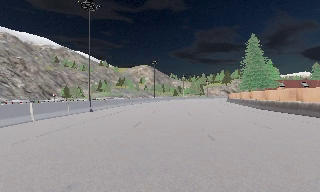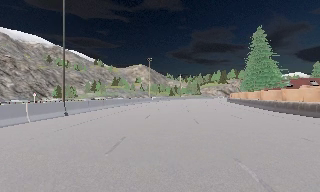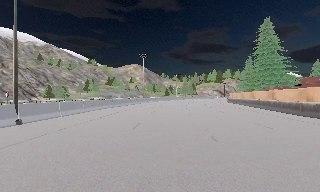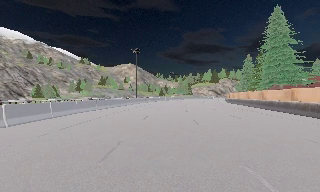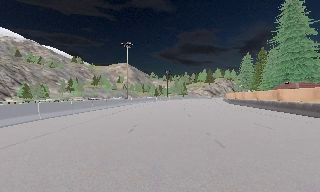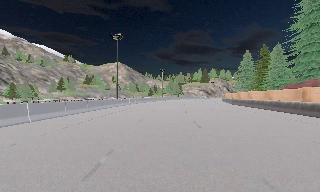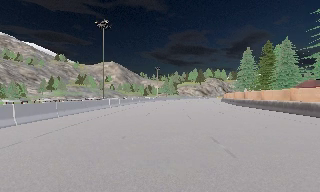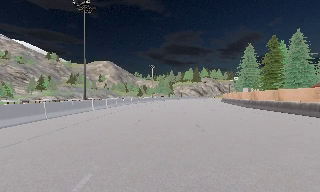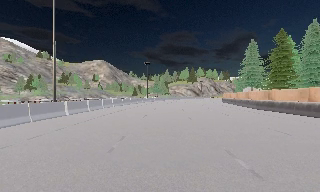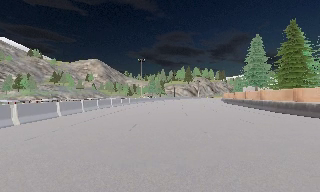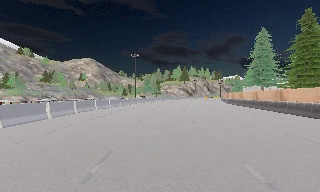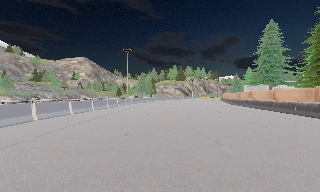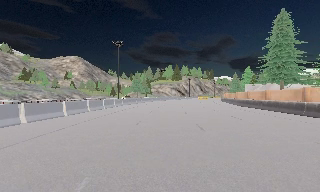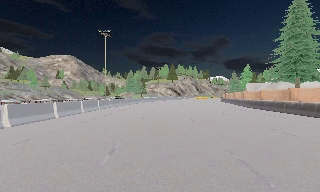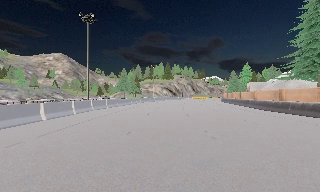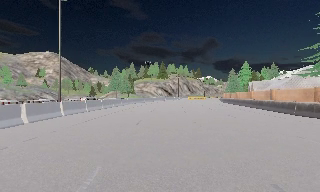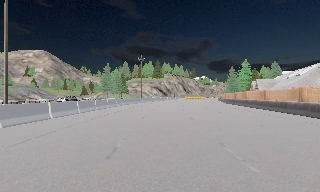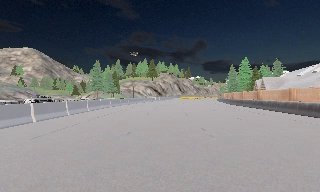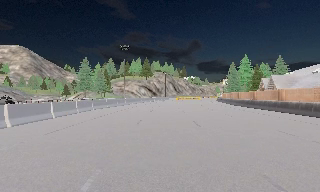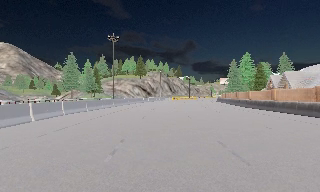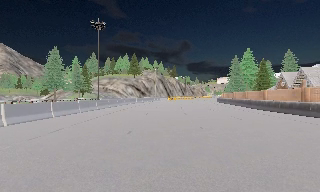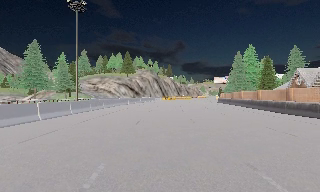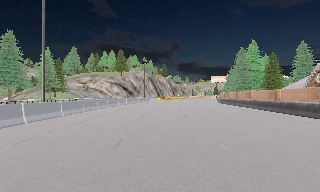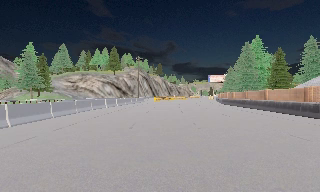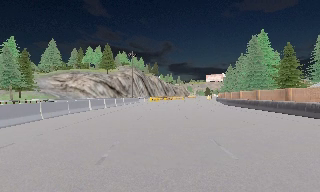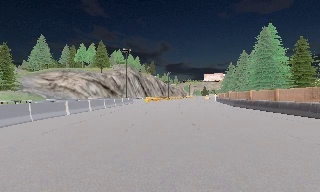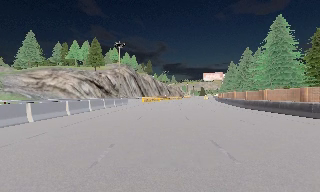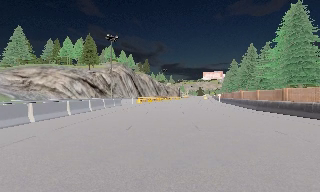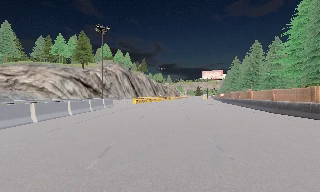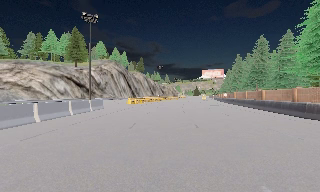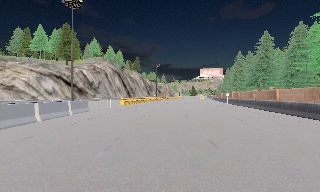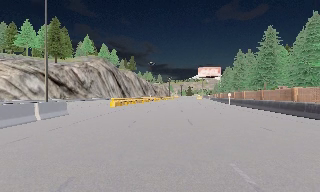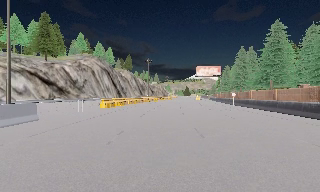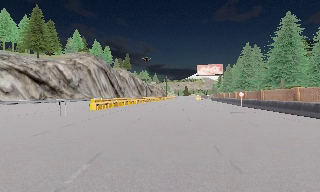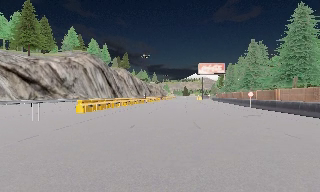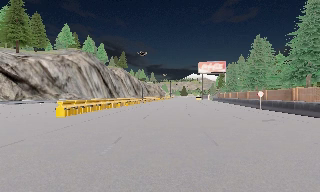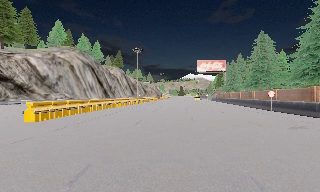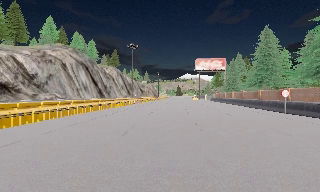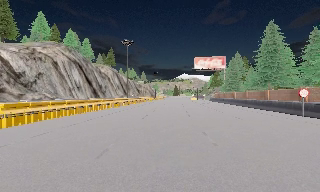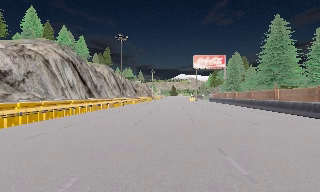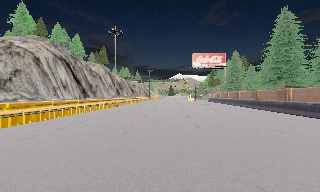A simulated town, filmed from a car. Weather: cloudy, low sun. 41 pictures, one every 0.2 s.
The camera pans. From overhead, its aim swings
clockwise.
The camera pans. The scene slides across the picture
to the left.
0.0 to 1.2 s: The camera swings to its right by about 10 degrees, and the scene slides to the left. It travels forward, about 25 m, so what stands in front looms larger.
1.2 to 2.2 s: The camera travels forward, about 20 m, so what stands in front looms larger.
2.2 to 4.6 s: The camera pans to its right, which is clockwise from overhead, by about 25 degrees. It travels forward, about 55 m, so what stands in front looms larger.
4.6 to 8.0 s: The scene slides to the left, as the camera pans about 15 degrees to its right. It travels forward, about 50 m, so what stands in front looms larger.
The film runs forward here.
